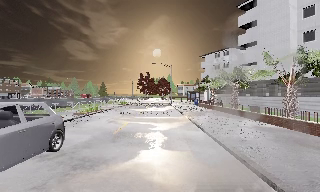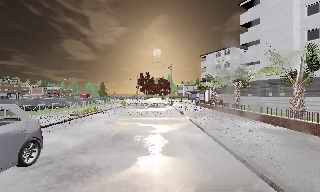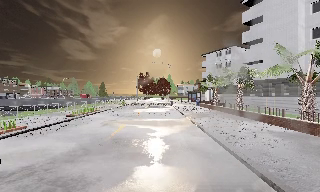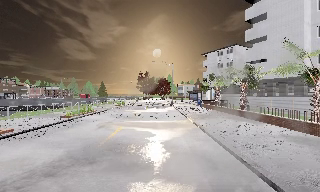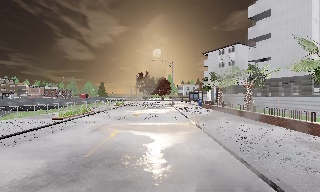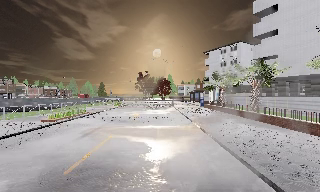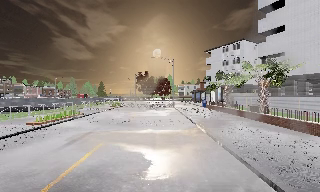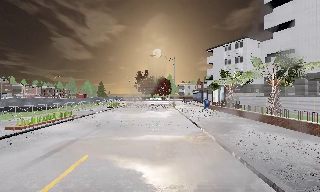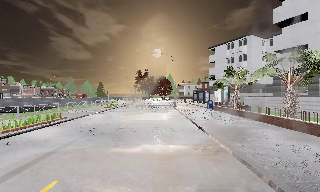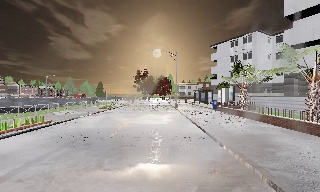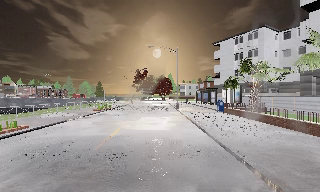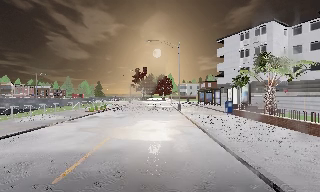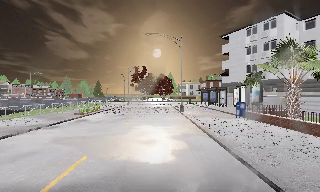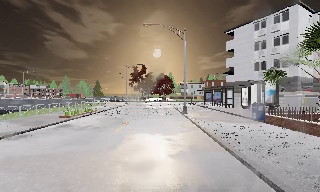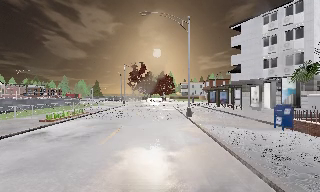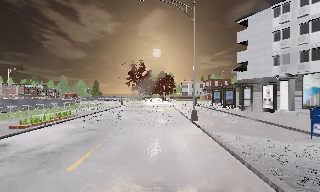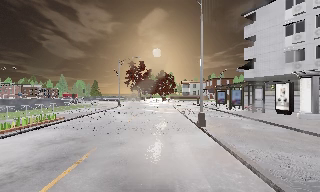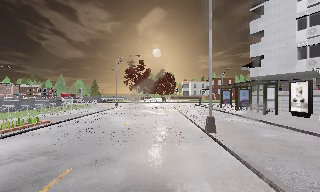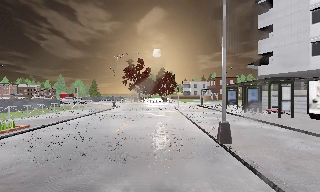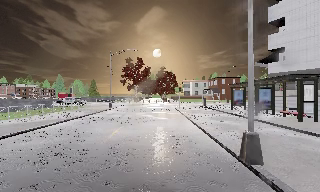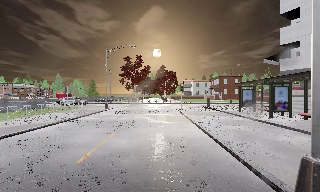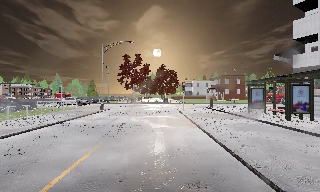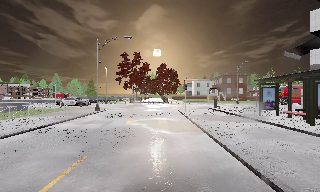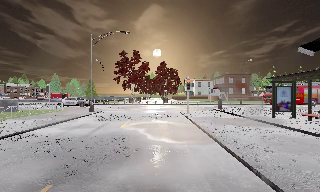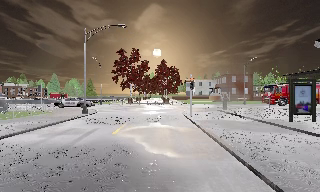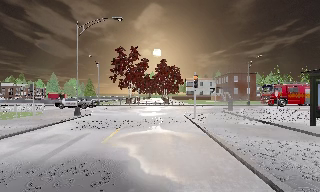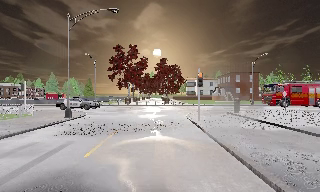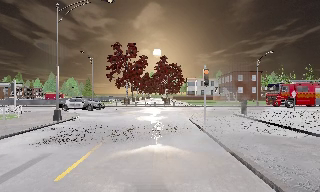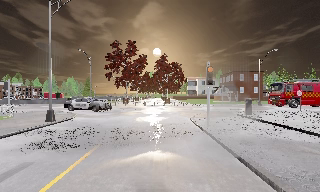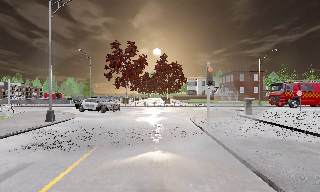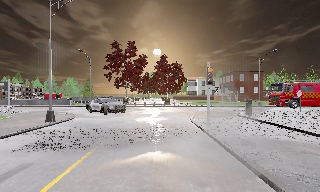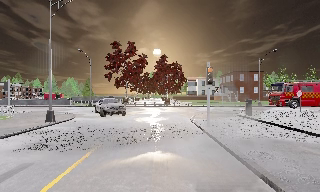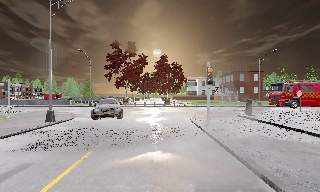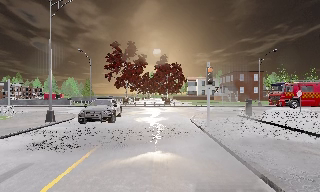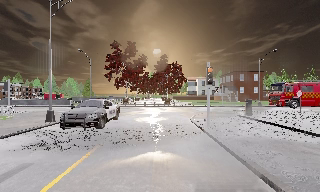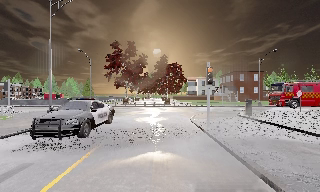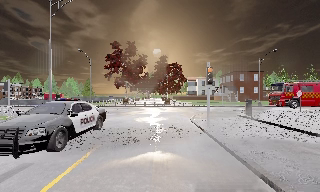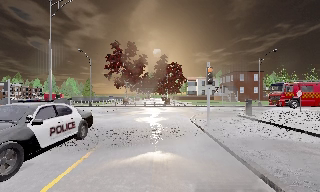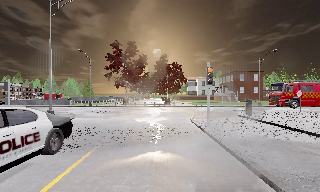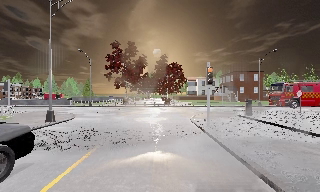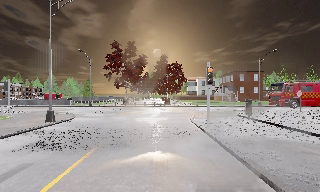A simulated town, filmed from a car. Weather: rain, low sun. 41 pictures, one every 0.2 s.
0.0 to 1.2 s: The camera travels forward, about 4.5 m, so what stands in front looms larger. It gains speed.
1.2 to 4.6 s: The camera travels forward, about 25 m, so what stands in front looms larger.
4.6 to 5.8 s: The camera travels forward, about 6 m, so what stands in front looms larger. It loses speed.
5.8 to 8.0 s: The camera keeps its place and its aim.
The film runs forward here.
